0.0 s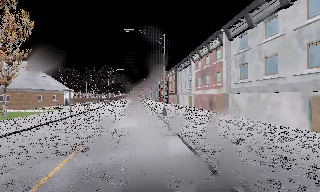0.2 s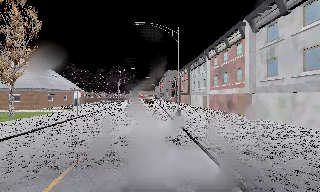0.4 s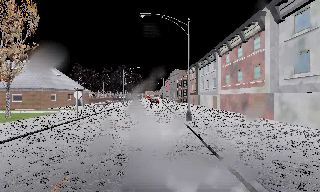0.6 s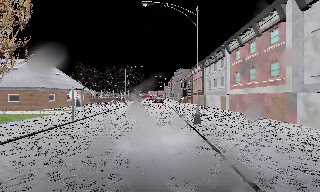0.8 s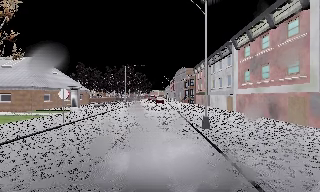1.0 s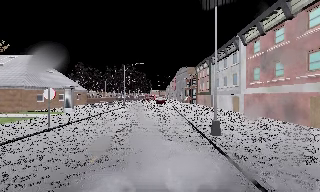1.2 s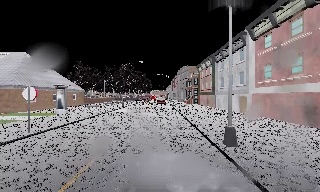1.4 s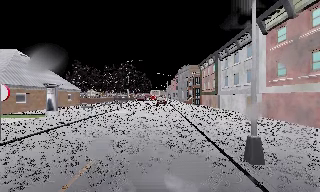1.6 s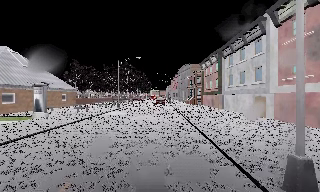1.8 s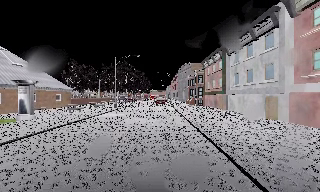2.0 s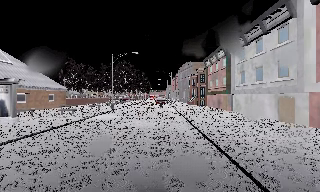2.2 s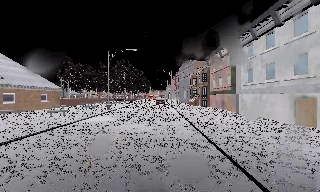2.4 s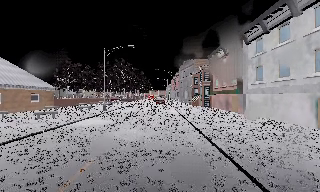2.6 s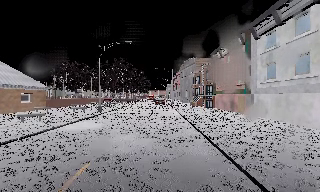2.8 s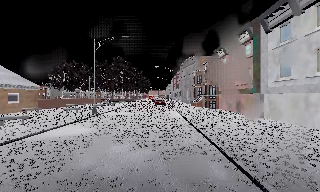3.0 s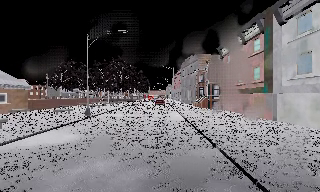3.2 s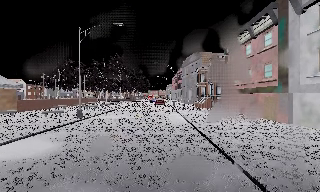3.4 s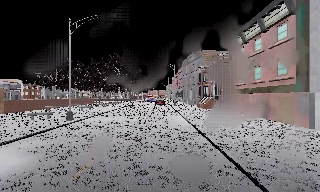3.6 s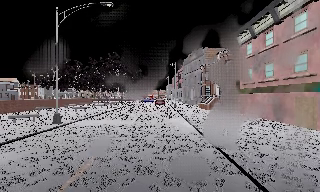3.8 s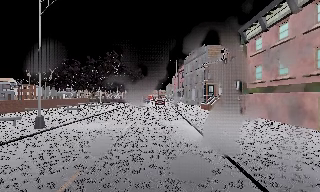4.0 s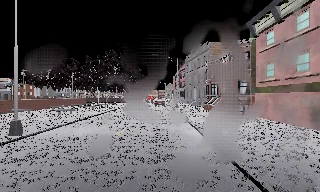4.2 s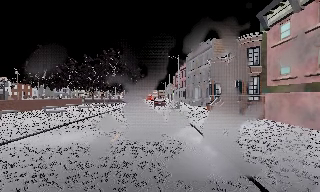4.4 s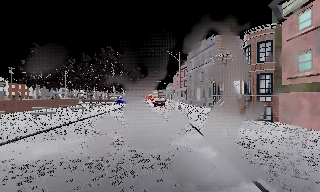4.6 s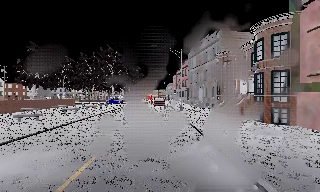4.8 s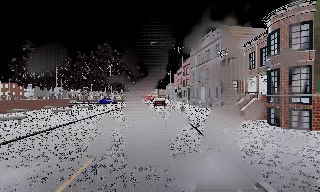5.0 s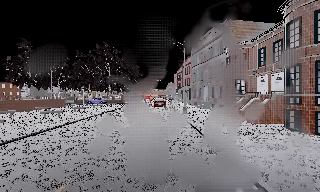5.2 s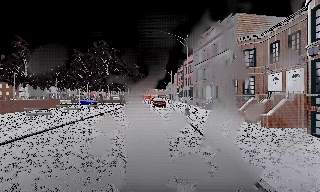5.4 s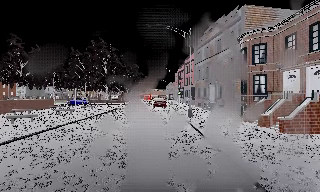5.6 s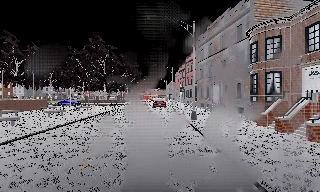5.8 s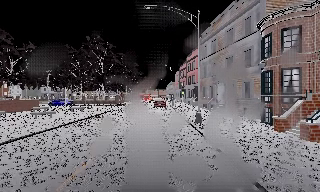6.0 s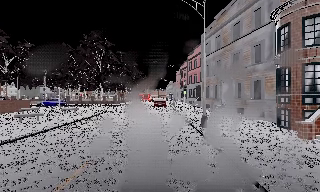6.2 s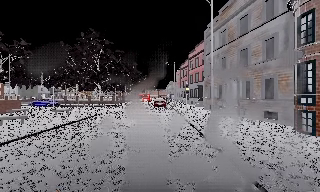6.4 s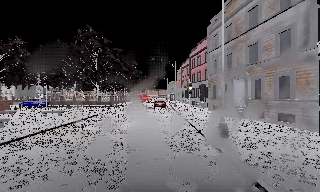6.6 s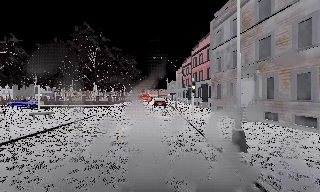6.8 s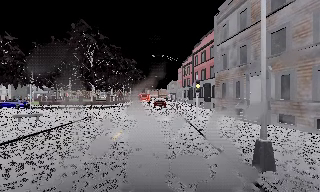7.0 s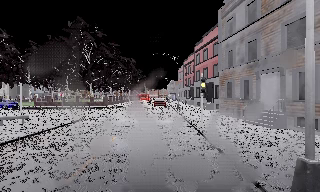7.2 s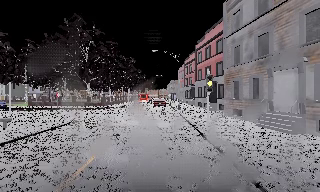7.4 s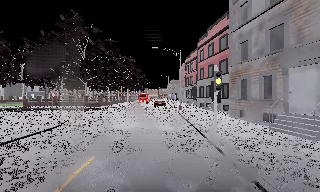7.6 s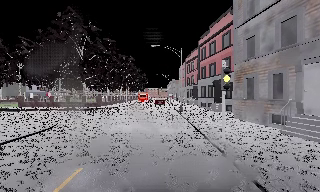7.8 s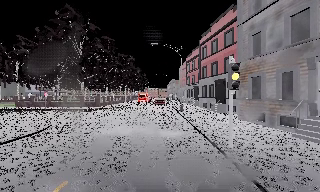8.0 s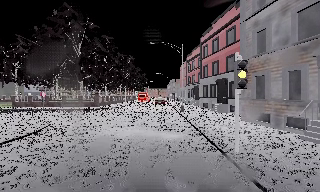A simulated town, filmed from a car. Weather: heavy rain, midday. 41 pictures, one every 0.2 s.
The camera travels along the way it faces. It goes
forward.
0.0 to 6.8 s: The camera travels forward, about 50 m, so what stands in front looms larger.
6.8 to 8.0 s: The camera travels forward, about 5 m, so what stands in front looms larger. It loses speed.
The film runs forward here.
